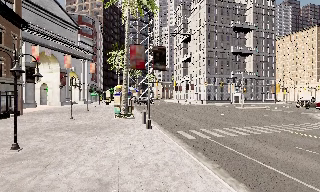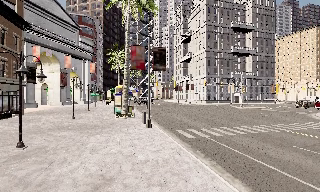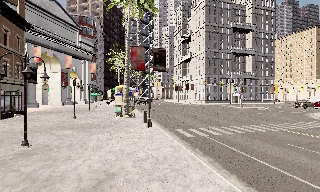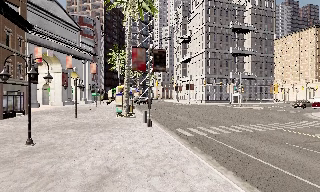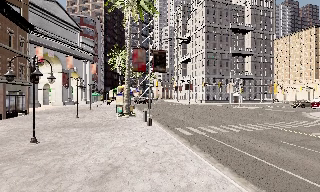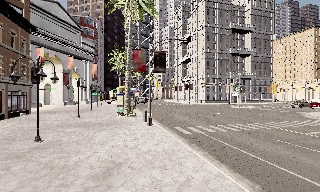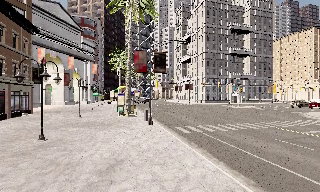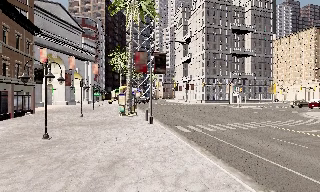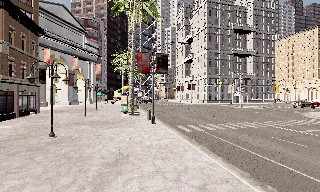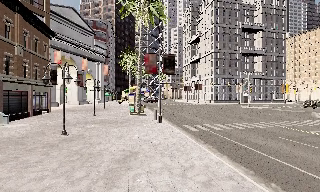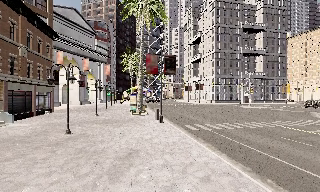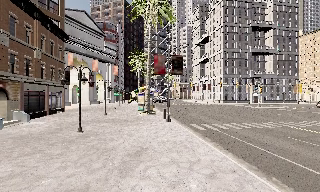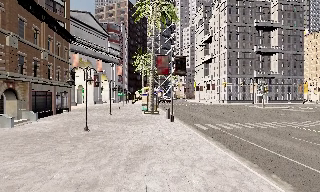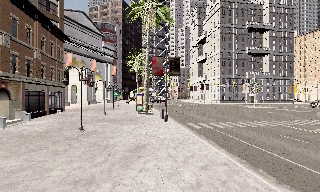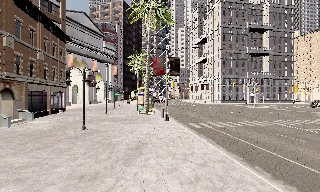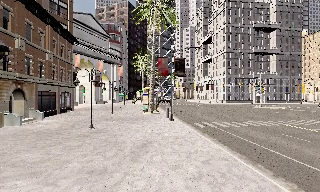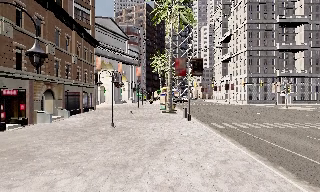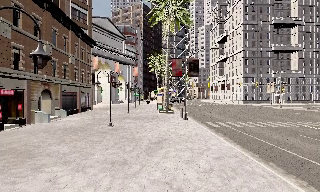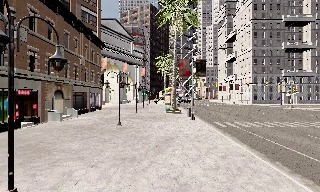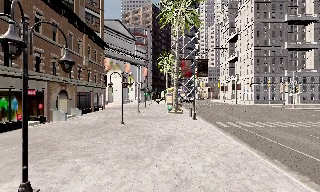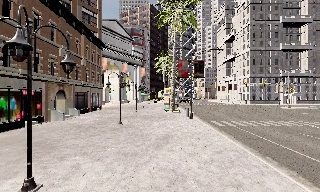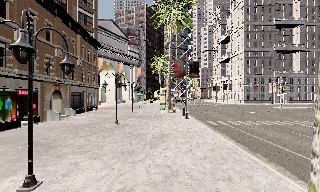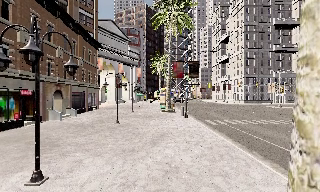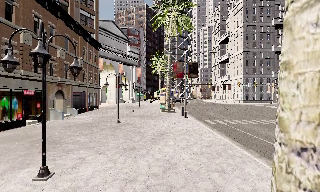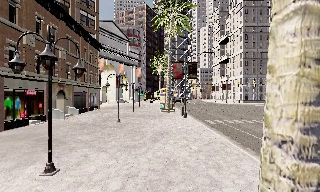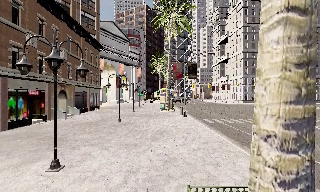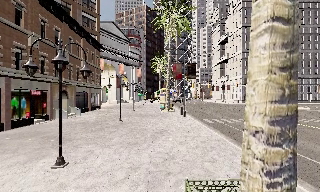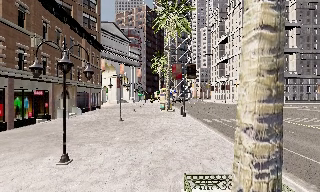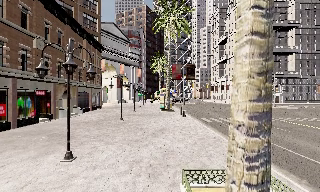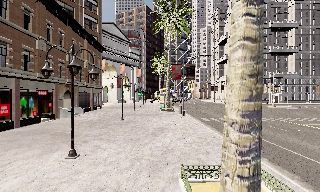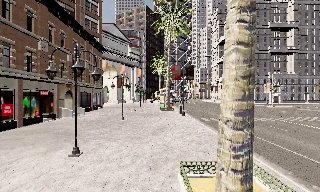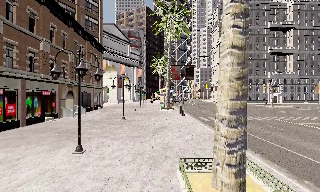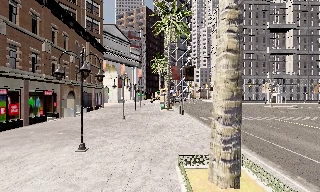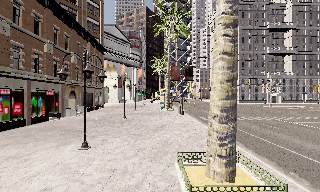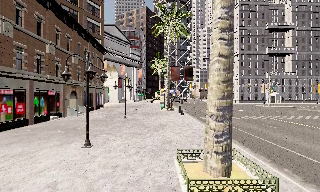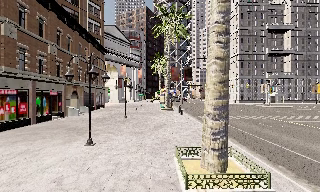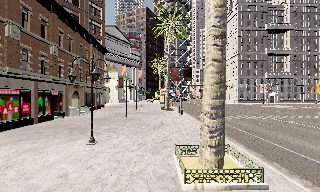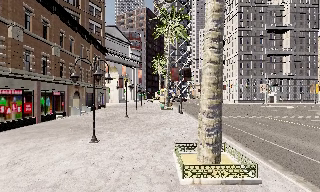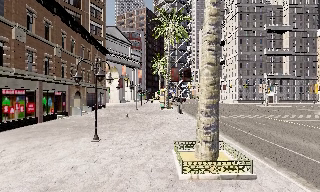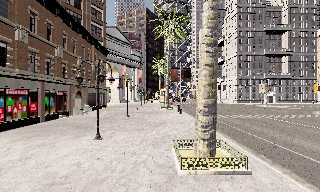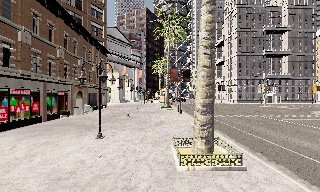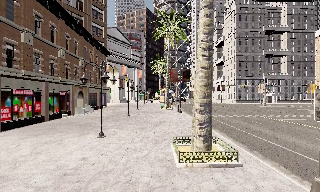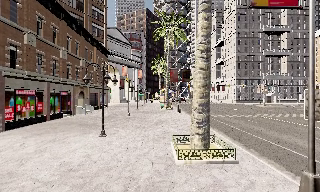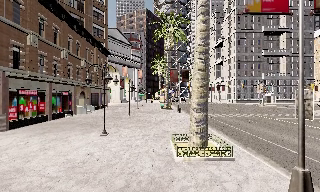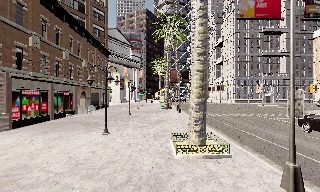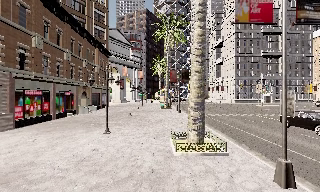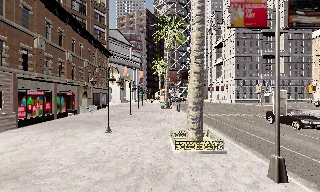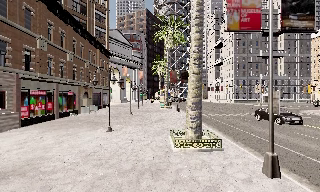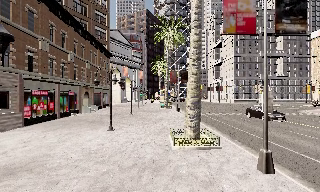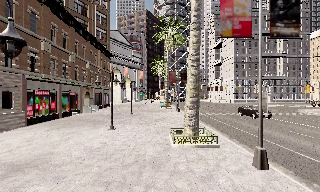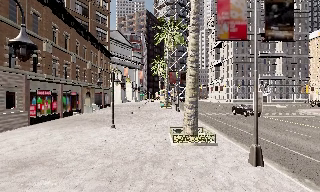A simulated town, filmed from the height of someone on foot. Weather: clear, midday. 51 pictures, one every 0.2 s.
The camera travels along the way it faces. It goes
backward.
0.0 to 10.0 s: The camera pans to its left, which is counterclockwise from overhead, by about 15 degrees. It travels backward, about 14 m, so what stands in front gets smaller.
The film runs backward here.
